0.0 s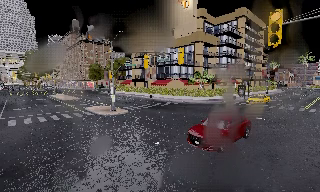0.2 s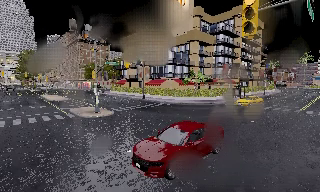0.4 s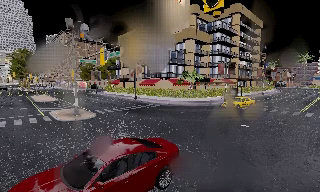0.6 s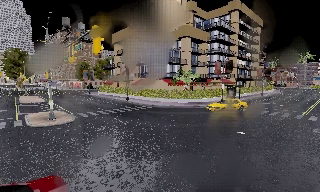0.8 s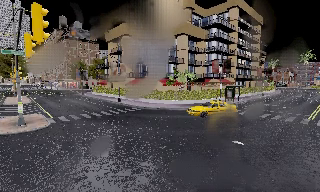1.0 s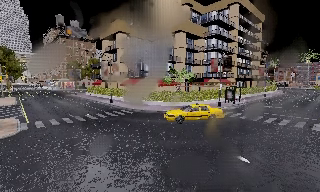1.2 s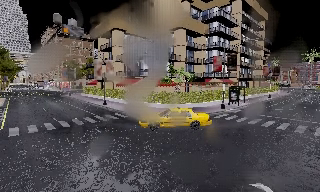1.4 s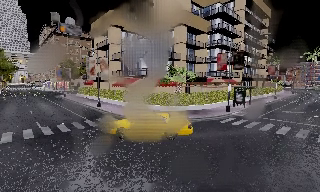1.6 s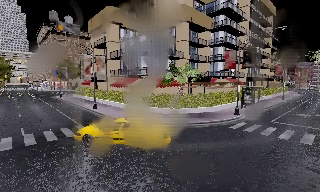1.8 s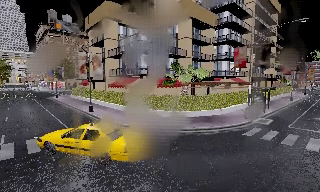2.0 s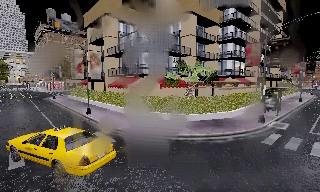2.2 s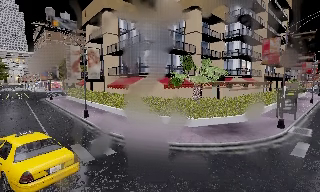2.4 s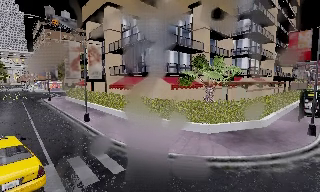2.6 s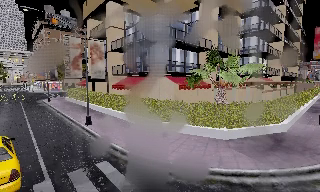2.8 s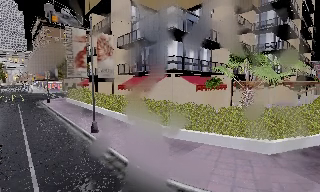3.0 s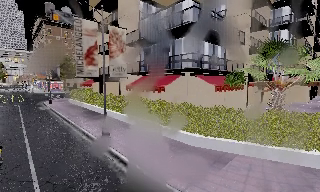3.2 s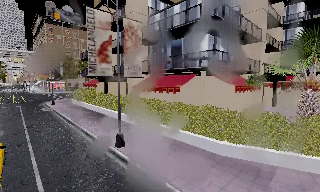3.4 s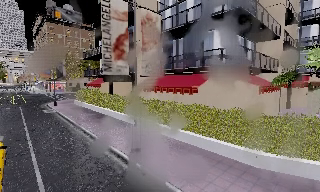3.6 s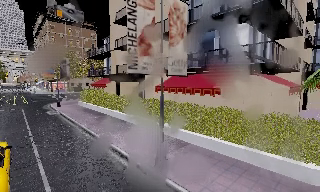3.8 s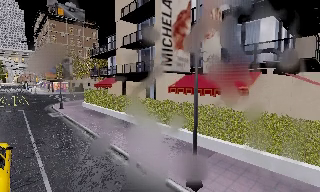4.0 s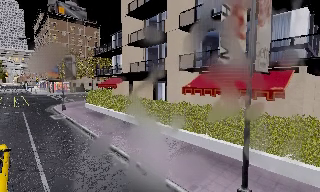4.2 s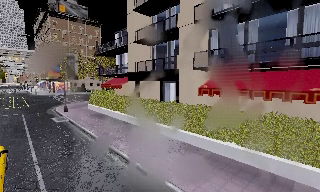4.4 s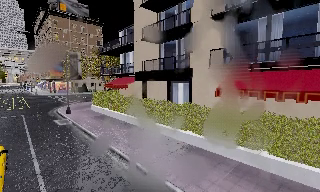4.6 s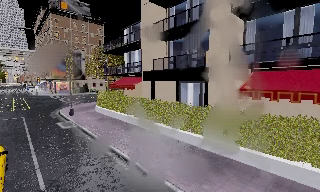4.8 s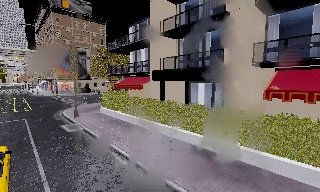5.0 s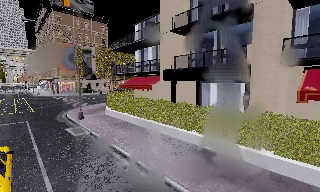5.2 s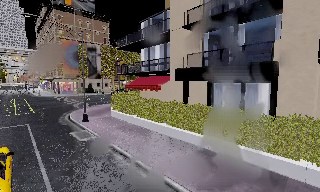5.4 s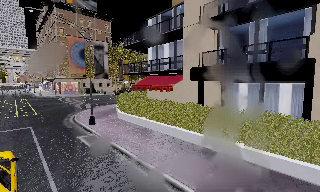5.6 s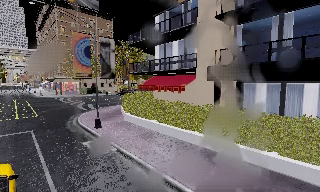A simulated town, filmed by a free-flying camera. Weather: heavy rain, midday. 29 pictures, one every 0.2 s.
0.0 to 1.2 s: The camera travels forward and to its right, about 12 m, so what stands in front looms larger.
1.2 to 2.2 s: The camera travels forward, about 8 m, so what stands in front looms larger.
2.2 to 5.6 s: The camera travels forward and to its left, about 25 m, so what stands in front looms larger.
The film runs forward here.
